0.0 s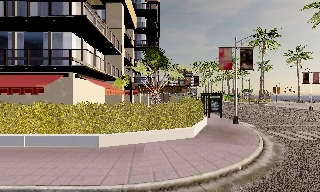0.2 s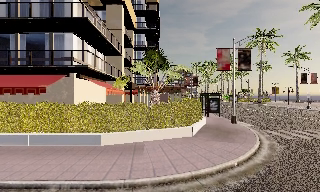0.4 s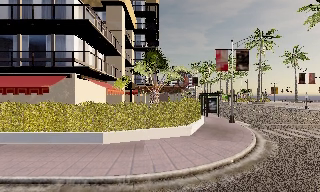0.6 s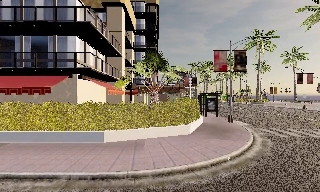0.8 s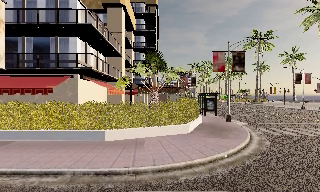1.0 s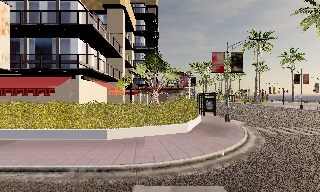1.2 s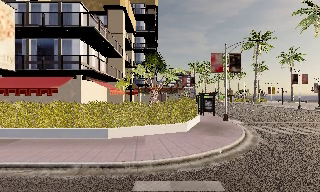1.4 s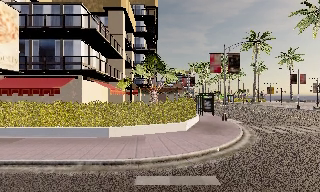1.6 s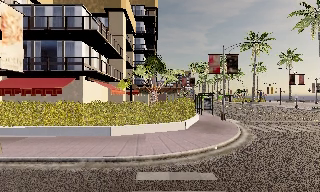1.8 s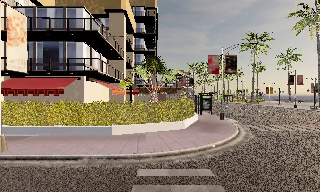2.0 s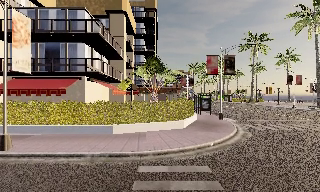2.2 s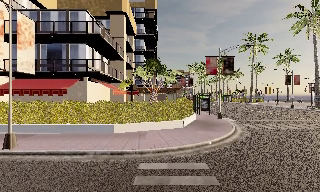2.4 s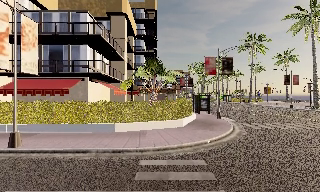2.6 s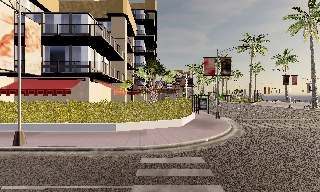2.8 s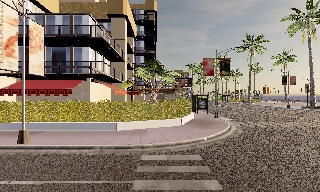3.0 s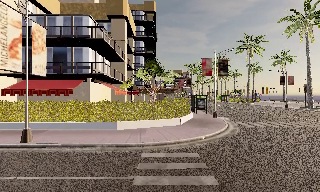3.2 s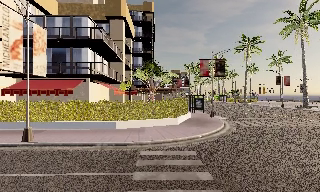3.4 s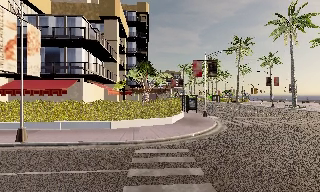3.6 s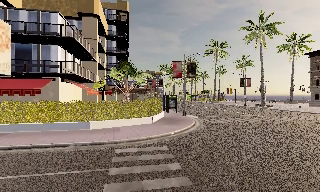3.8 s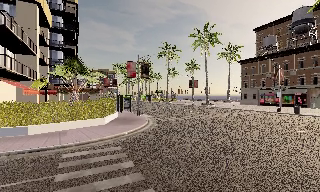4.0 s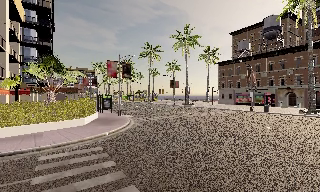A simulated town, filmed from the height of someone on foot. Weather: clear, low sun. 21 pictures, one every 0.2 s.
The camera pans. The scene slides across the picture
to the left.
The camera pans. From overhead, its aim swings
clockwise.
0.0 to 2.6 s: The camera travels backward, about 3.5 m, so what stands in front gets smaller.
2.6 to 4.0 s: The camera pans to its right, which is clockwise from overhead, by about 35 degrees. It travels backward, about 2 m.
The film runs backward here.
